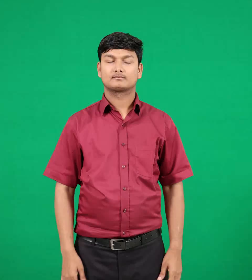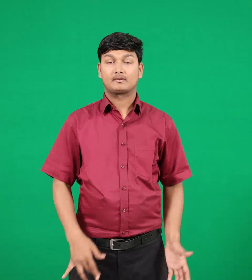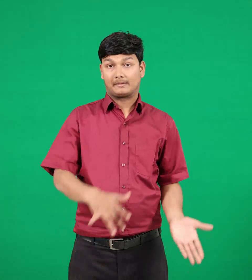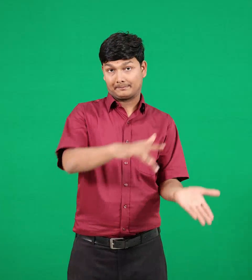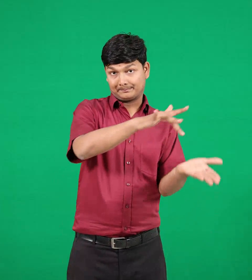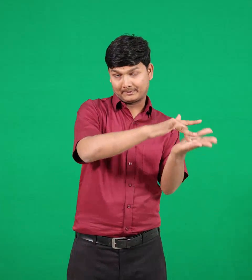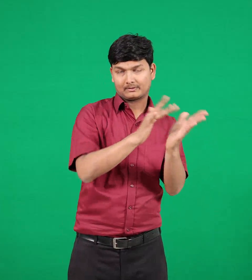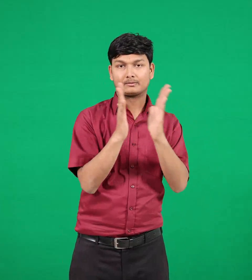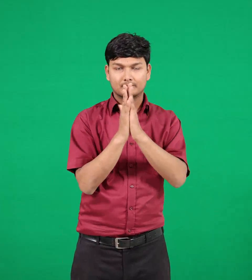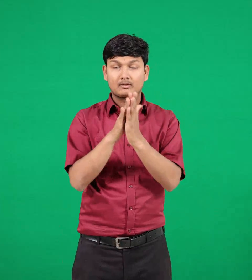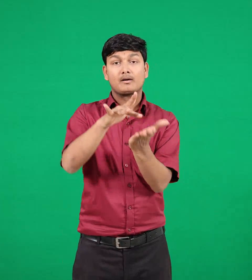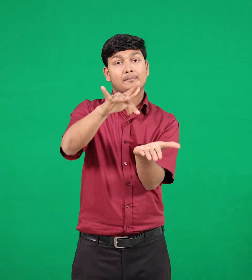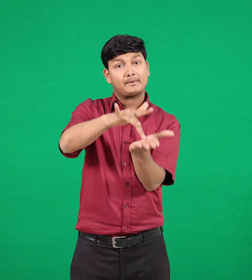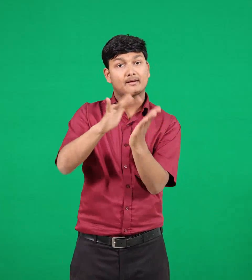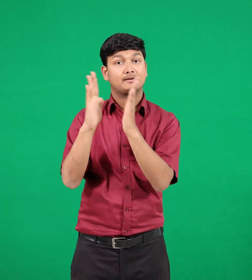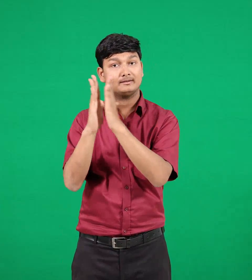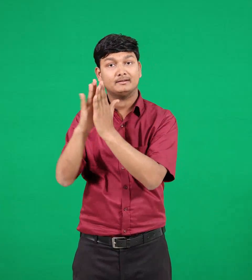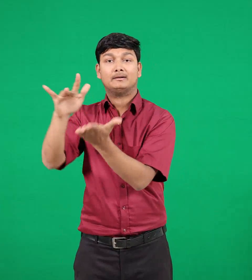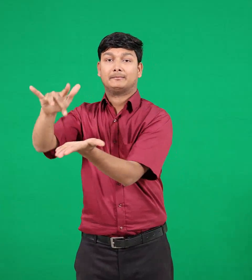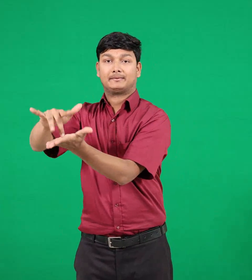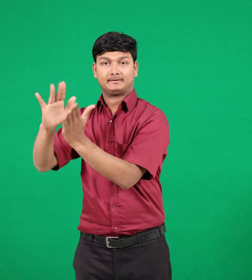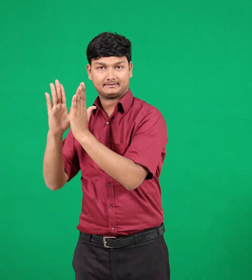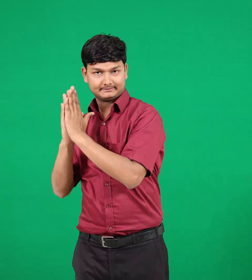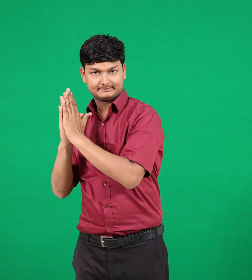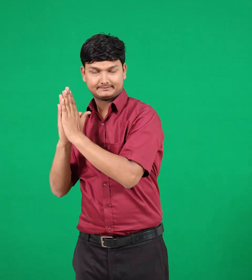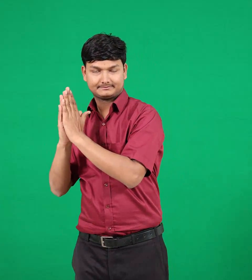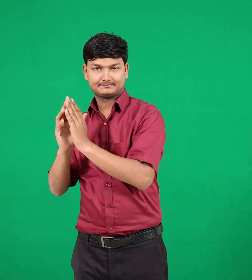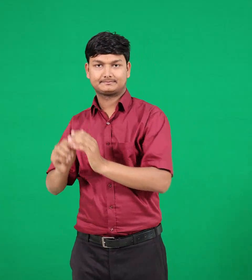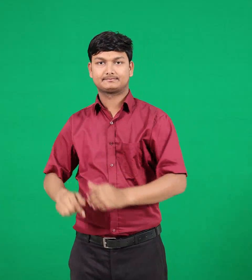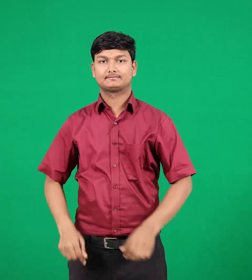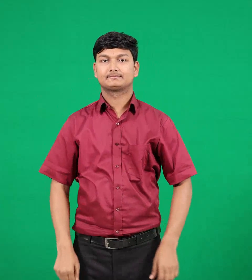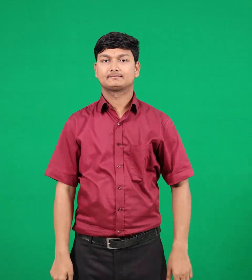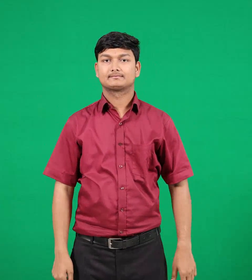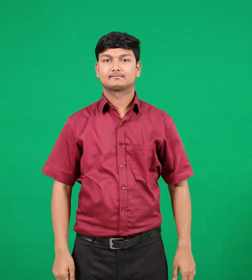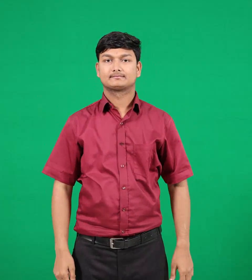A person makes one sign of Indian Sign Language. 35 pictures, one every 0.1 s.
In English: temples
